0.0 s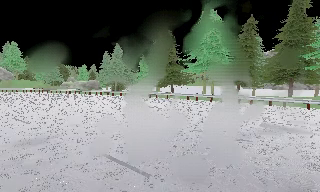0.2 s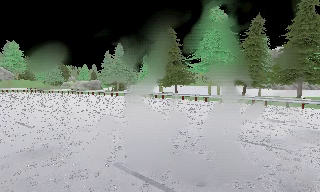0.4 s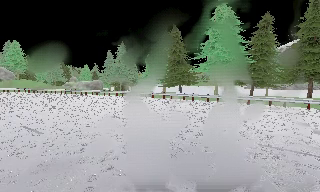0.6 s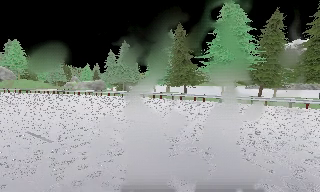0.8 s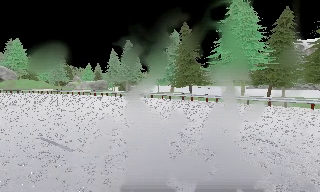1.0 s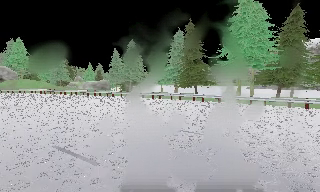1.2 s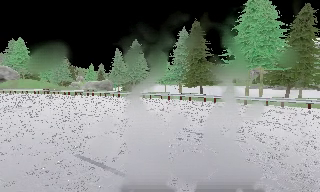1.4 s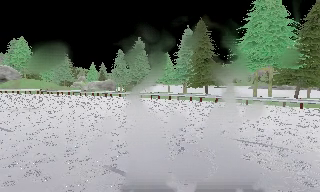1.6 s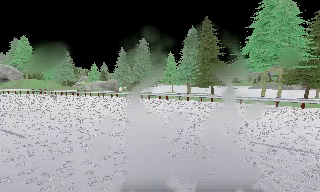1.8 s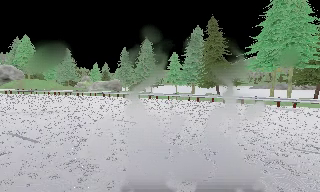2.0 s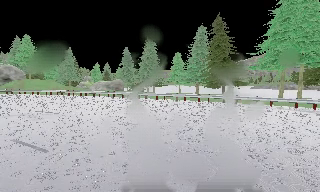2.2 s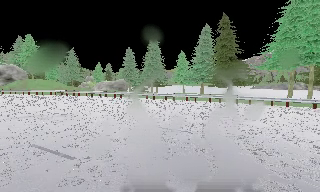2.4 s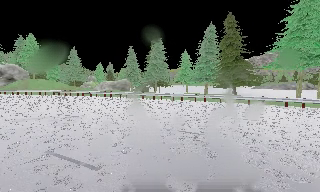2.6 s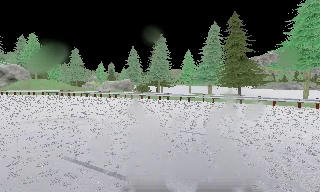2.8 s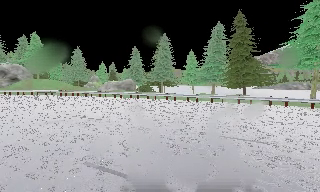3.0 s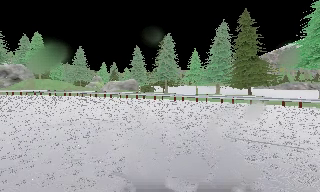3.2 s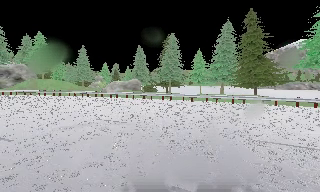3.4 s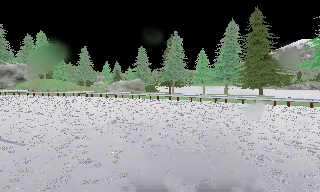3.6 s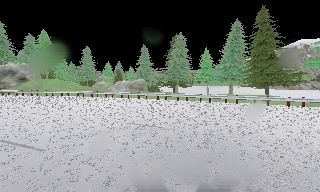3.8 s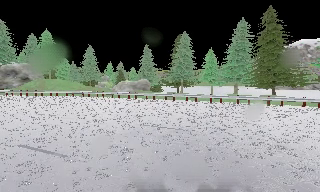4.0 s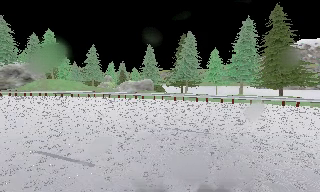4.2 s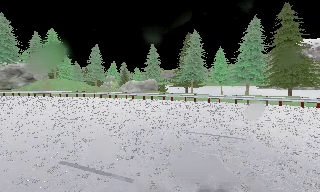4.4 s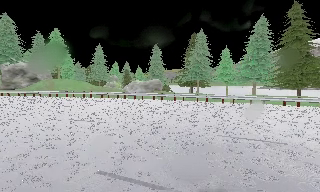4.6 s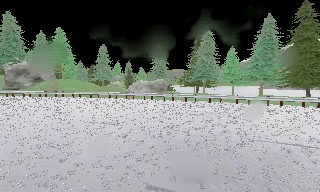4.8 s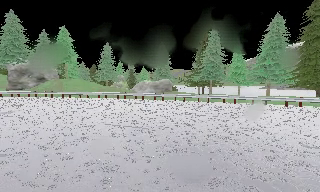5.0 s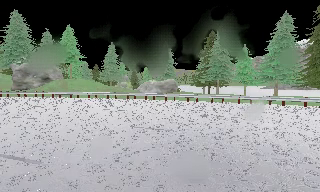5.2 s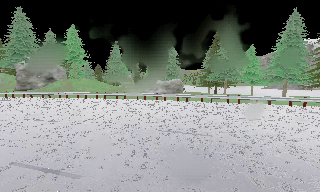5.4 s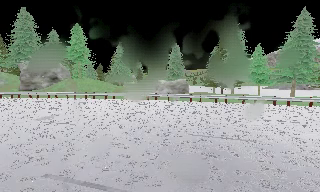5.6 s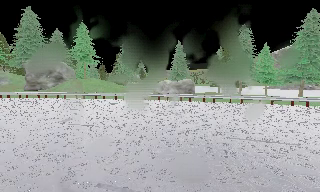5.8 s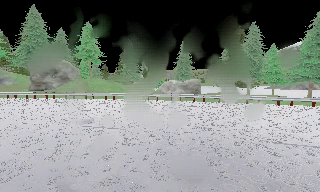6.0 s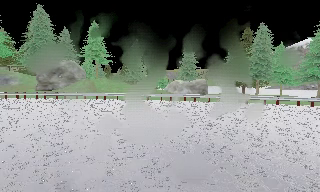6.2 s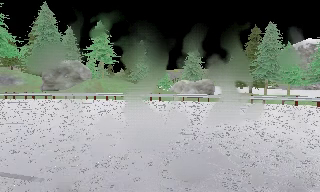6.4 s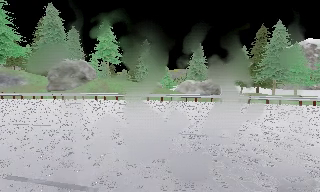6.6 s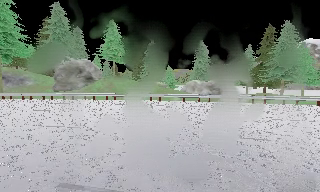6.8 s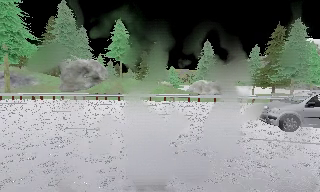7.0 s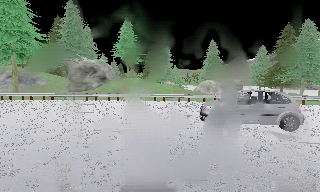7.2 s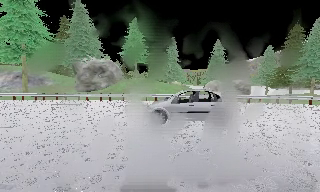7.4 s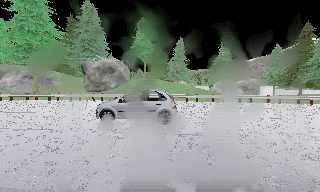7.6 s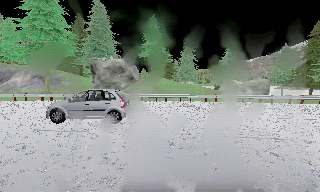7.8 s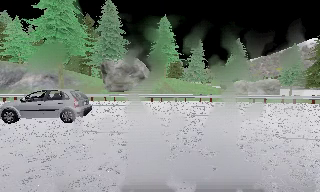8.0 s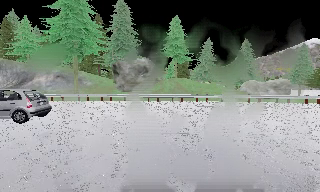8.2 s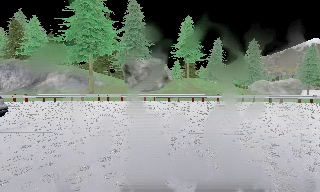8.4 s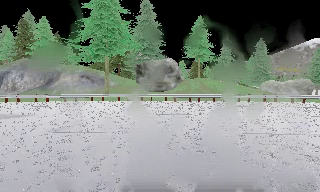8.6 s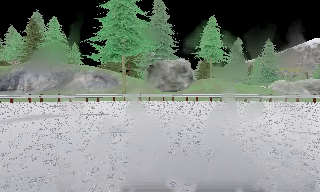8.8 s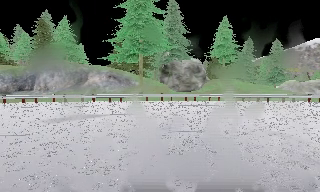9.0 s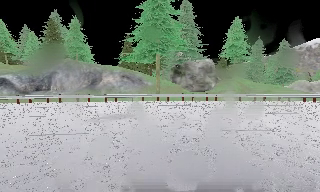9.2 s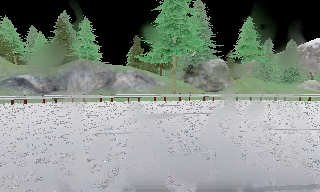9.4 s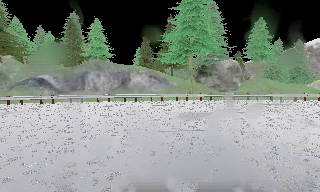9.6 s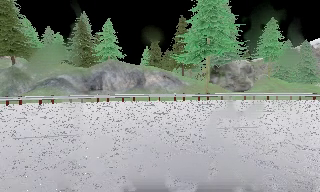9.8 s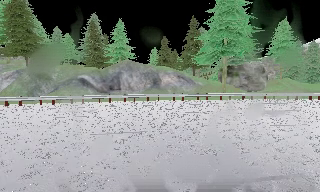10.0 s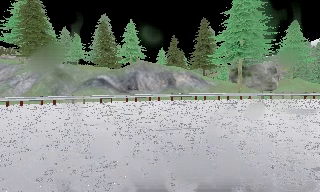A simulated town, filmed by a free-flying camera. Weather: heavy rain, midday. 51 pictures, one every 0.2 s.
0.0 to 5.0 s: The camera travels to its left and forward, about 25 m, so close, fixed things drift to the right.
5.0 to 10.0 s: The camera travels to its left, about 45 m, so close, fixed things drift to the right. It gains speed.
The film runs forward here.
